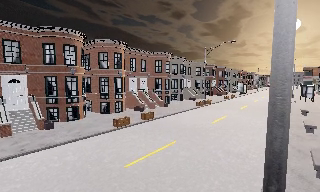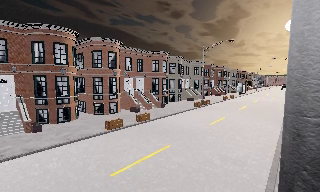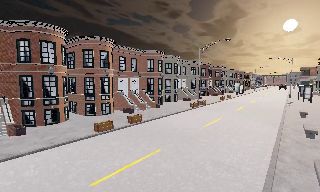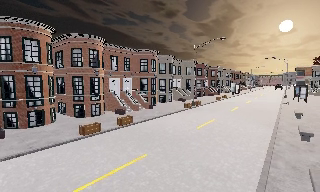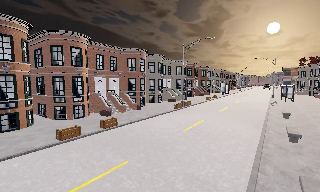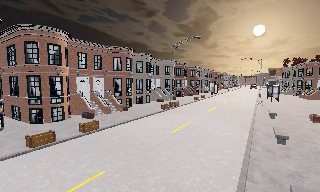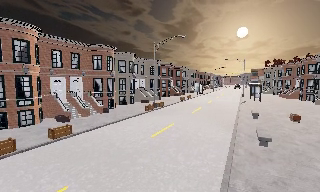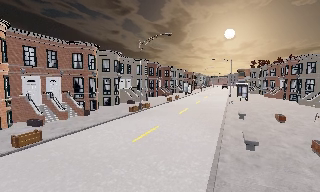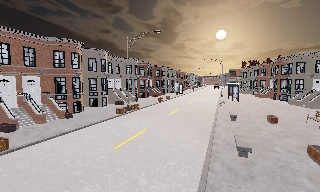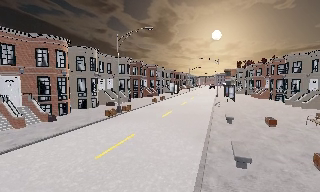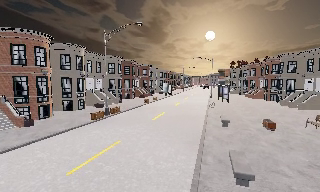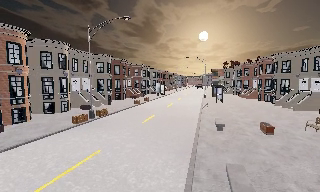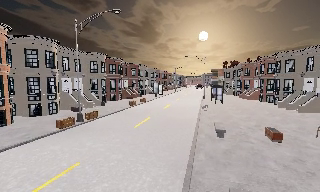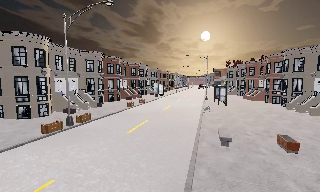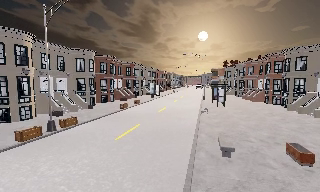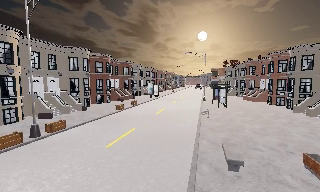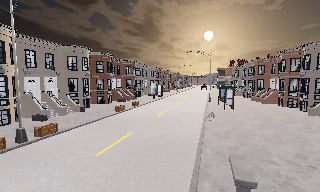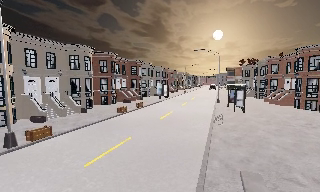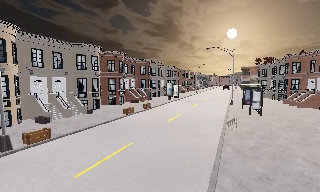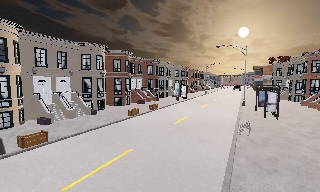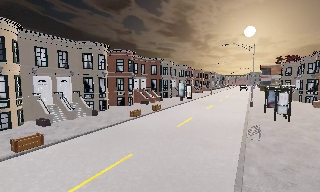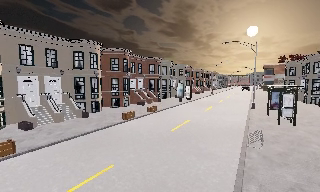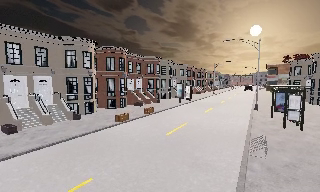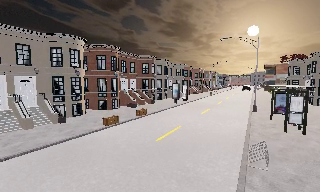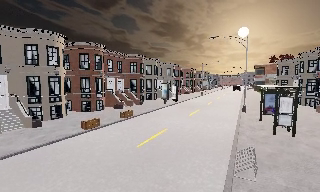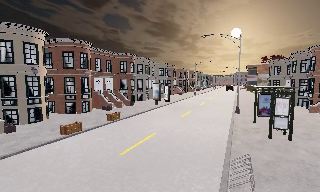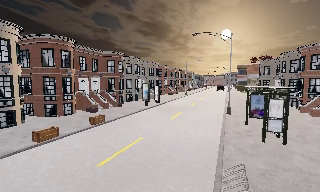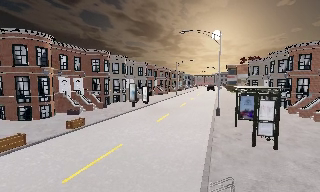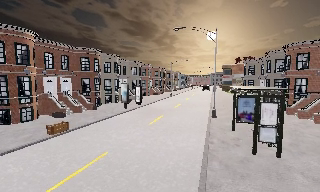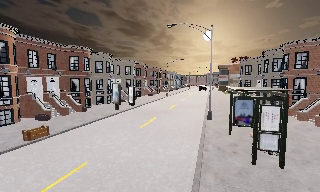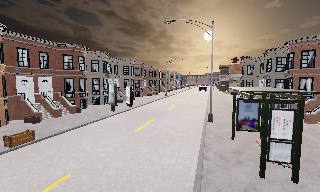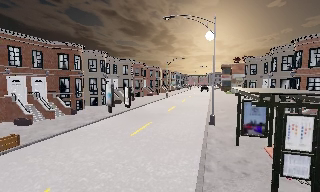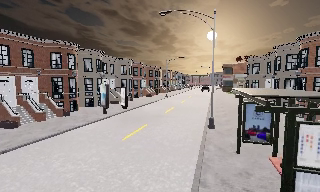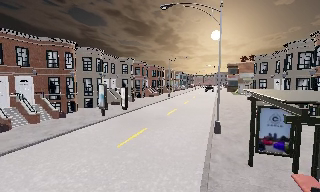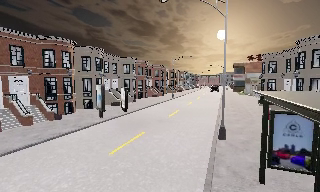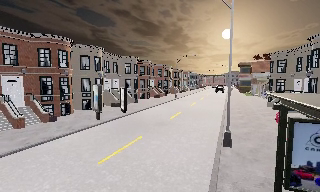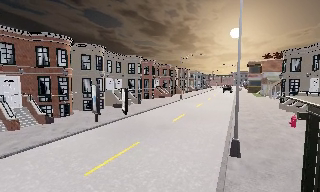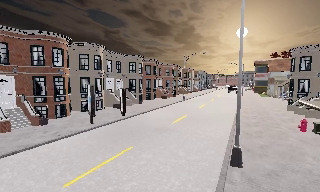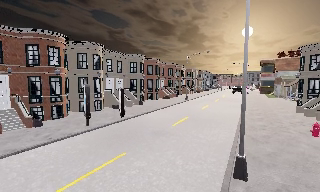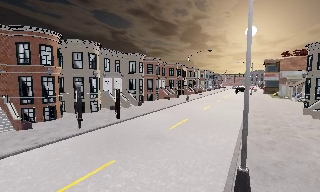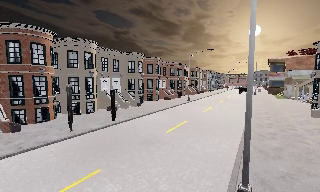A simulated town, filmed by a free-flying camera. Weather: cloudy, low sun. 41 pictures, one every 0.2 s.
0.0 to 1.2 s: The camera swings to its right by about 10 degrees, and the scene slides to the left. It travels forward and to its right, about 4 m, so what stands in front looms larger.
1.2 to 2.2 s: The camera swings to its right by about 10 degrees, and the scene slides to the left. It travels forward, about 5 m, so what stands in front looms larger.
2.2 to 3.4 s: The camera travels forward, about 7 m, so what stands in front looms larger.
3.4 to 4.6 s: The camera pans to its left, which is counterclockwise from overhead, by about 10 degrees. It travels forward and to its right, about 6 m, so what stands in front looms larger.
4.6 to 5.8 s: The scene slides to the left, as the camera pans about 15 degrees to its right. It travels forward and to its right, about 5 m, so what stands in front looms larger.
5.8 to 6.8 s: The camera travels forward, about 4.5 m, so what stands in front looms larger.
6.8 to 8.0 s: The camera travels forward and to its right, about 5 m, so what stands in front looms larger.
The film runs forward here.
